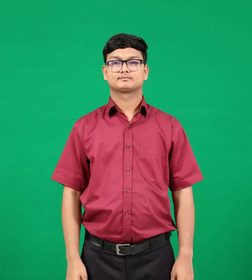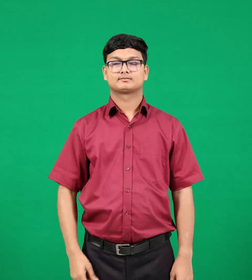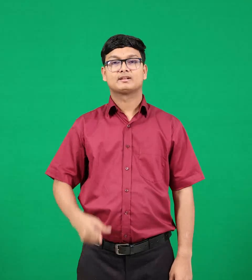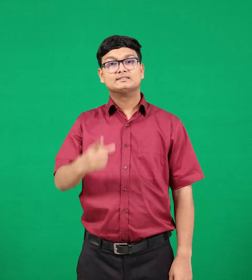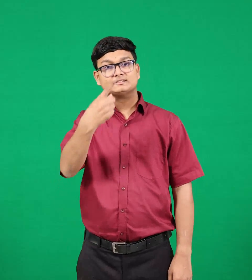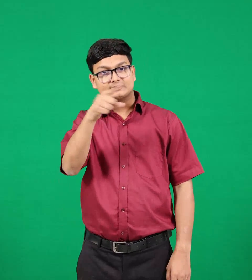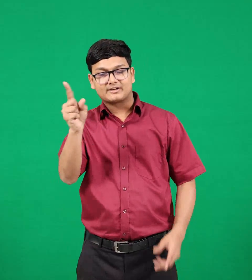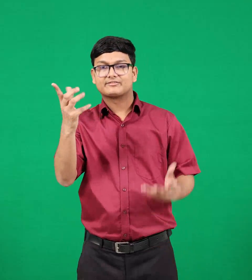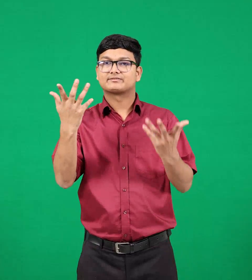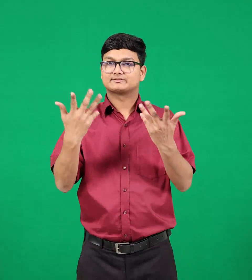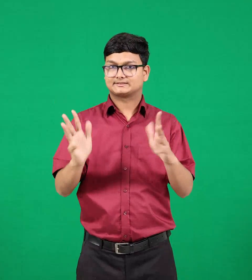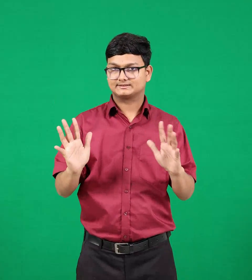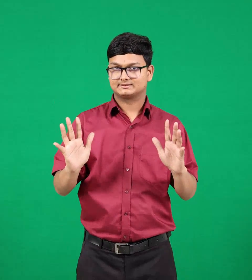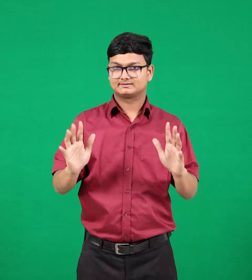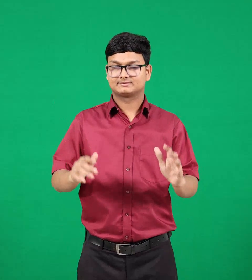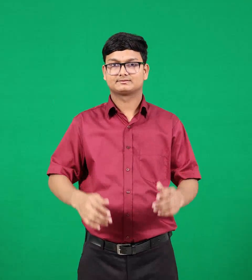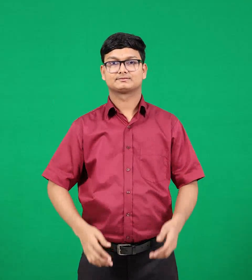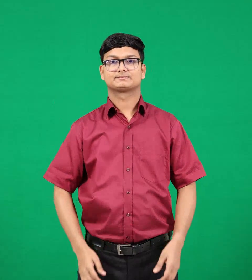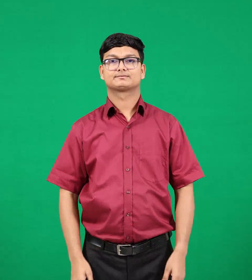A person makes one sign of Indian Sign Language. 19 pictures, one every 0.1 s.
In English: corrected
